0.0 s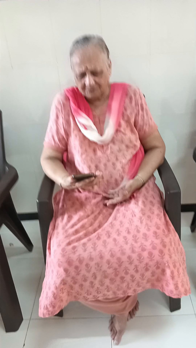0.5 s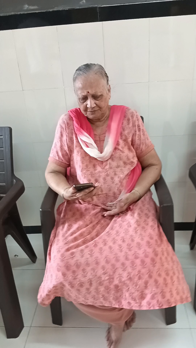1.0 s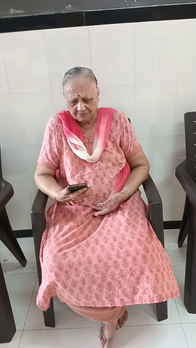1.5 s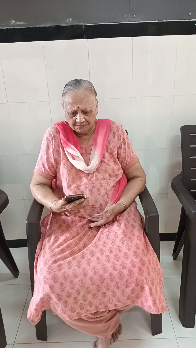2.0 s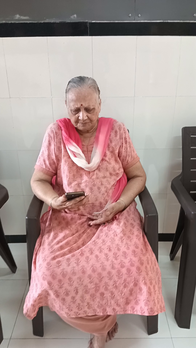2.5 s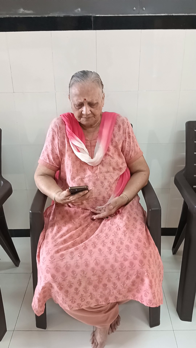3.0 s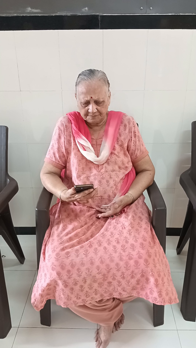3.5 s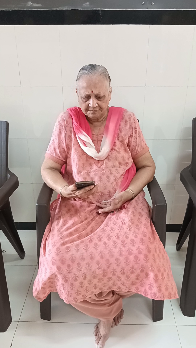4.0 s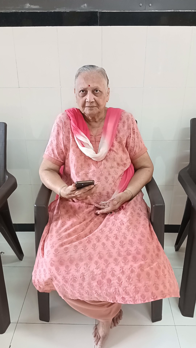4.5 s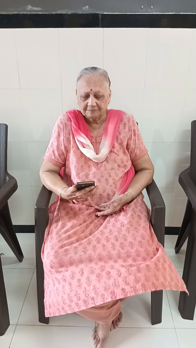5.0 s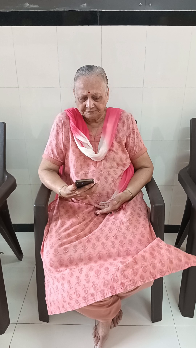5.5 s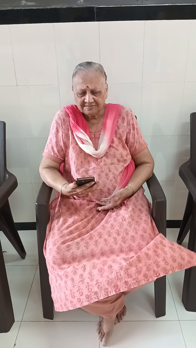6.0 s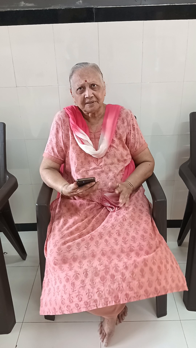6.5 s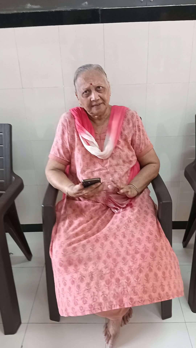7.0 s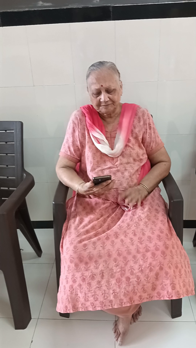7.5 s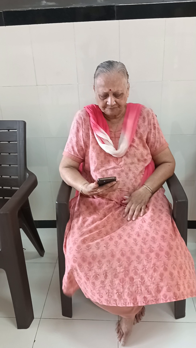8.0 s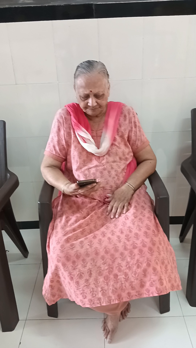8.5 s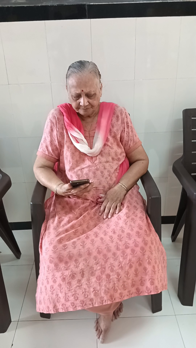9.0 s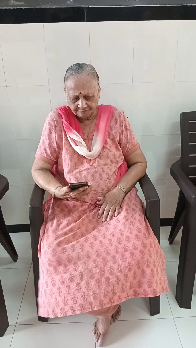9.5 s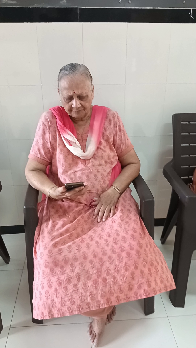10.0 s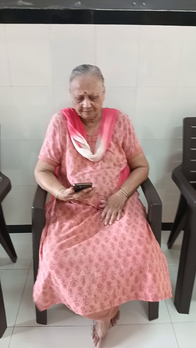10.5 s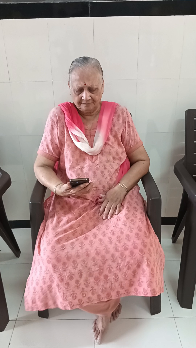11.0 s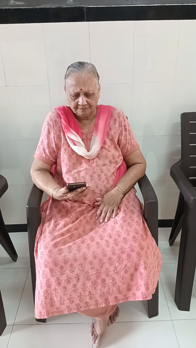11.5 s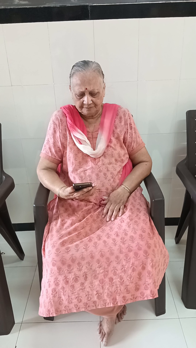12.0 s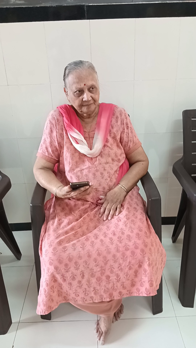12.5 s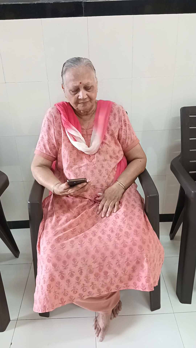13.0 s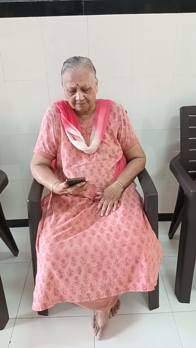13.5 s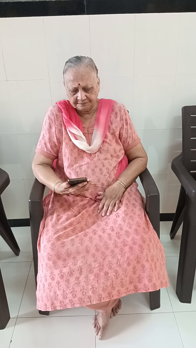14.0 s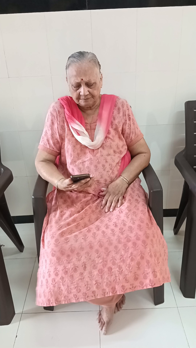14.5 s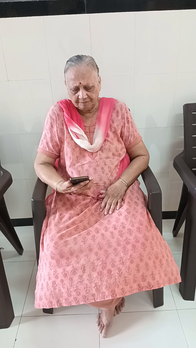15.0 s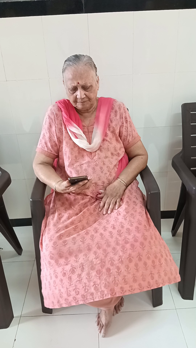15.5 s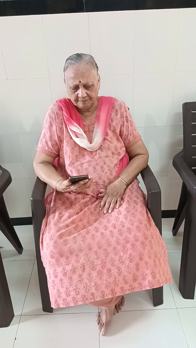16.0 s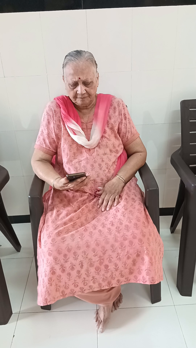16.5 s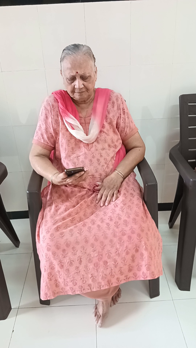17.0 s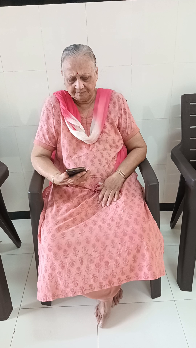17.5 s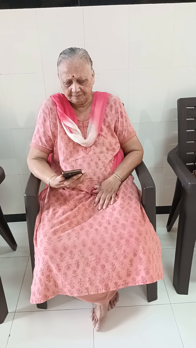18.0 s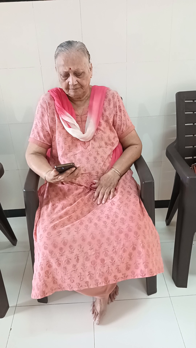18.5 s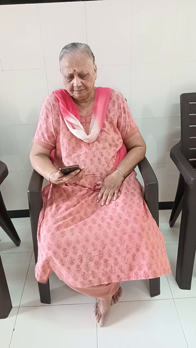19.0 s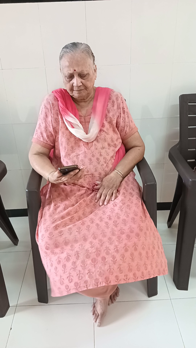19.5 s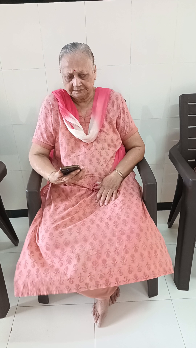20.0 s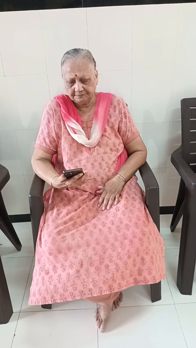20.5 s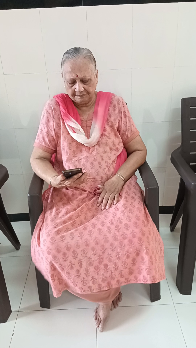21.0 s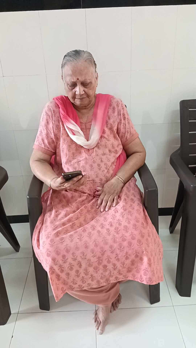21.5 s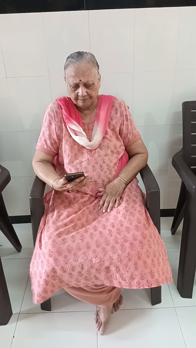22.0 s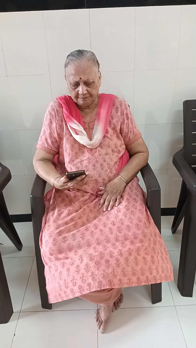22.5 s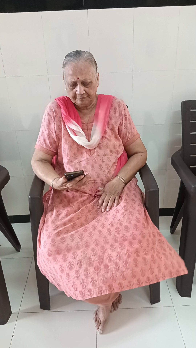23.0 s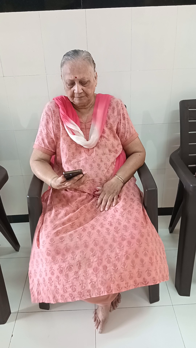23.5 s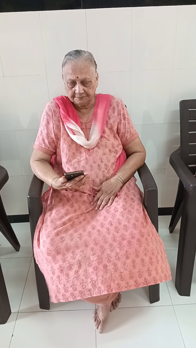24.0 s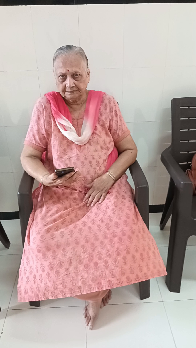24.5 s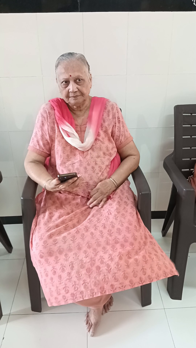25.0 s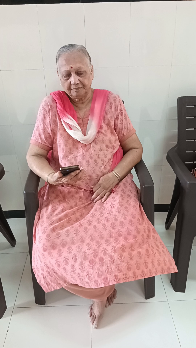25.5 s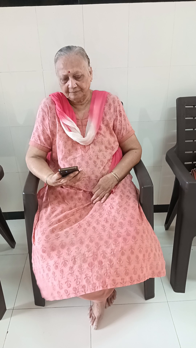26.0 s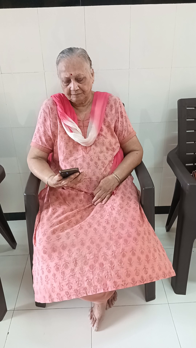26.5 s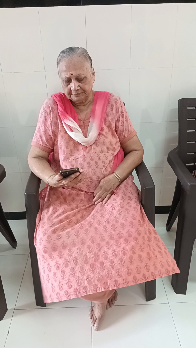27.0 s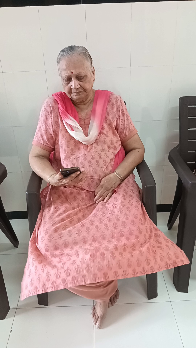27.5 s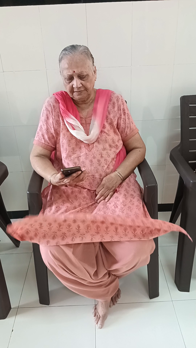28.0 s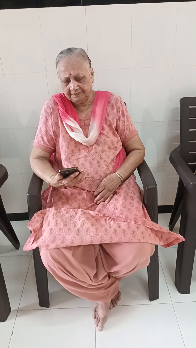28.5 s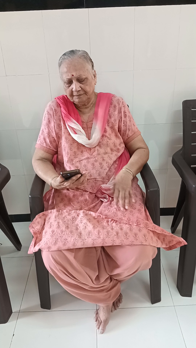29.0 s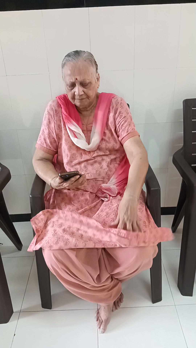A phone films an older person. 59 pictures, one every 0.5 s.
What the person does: Sitting.
